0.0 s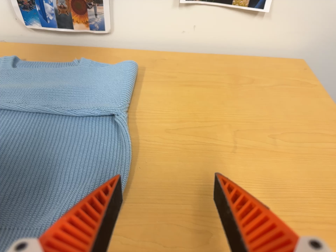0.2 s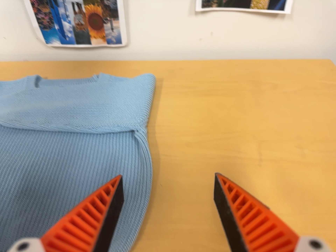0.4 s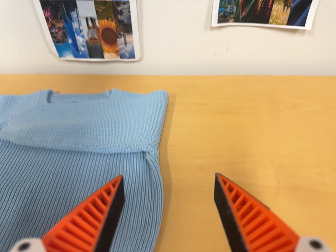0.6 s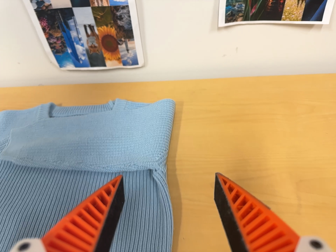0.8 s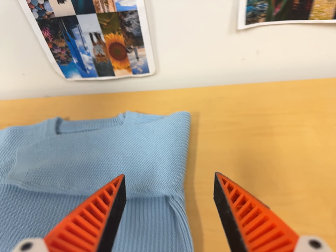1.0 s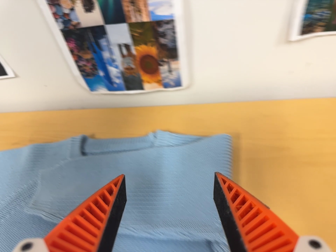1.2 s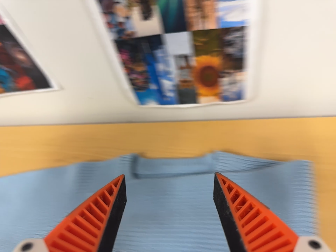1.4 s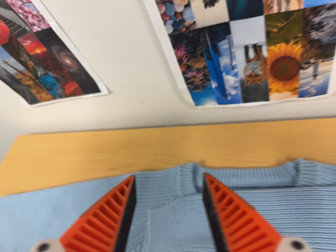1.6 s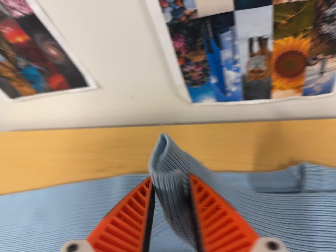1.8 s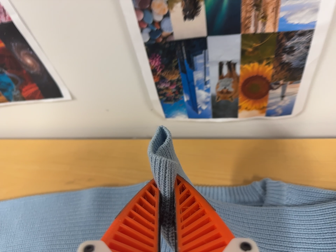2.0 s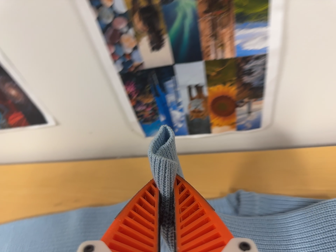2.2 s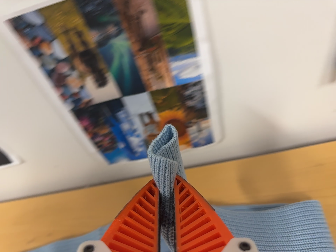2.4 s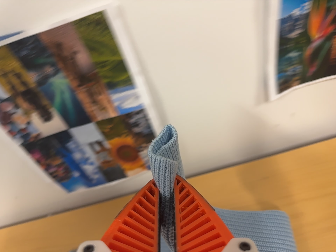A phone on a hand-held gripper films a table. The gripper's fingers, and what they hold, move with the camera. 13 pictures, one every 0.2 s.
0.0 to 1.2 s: The camera pans to its left by about 20 degrees. It travels toward the top of its view, forward and to its left, about 30 cm, so close, fixed things drift downward.
1.2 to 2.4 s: The camera travels toward the top of its view and to its right, about 10 cm, so close, fixed things drift downward. Its aim tips toward the top of its view by about 10 degrees, and the scene shifts downward. It rolls about its line of sight by about 15 degrees, and the scene rotates counterclockwise.
The film runs backward here.
